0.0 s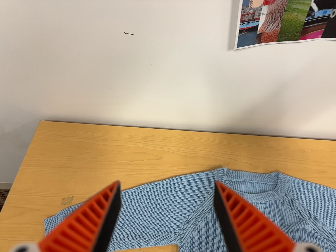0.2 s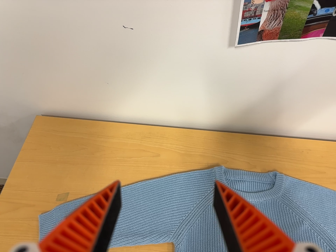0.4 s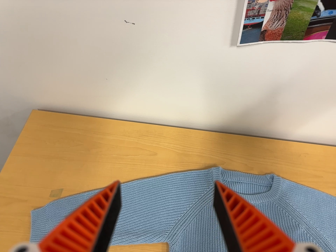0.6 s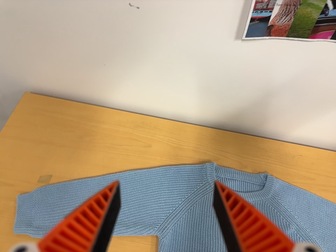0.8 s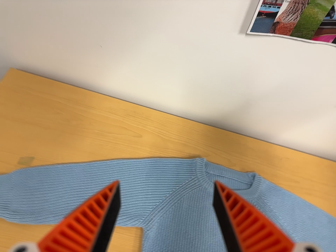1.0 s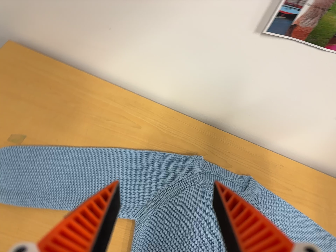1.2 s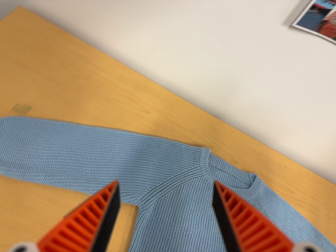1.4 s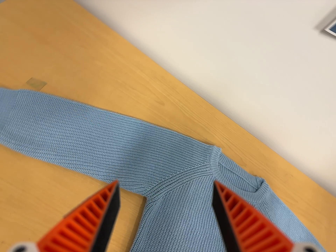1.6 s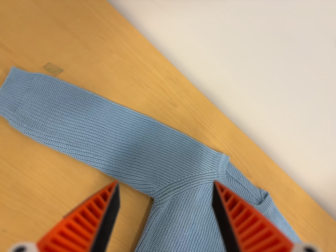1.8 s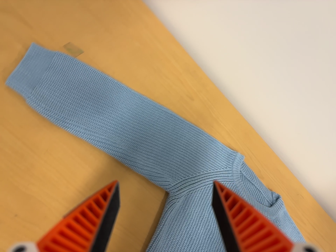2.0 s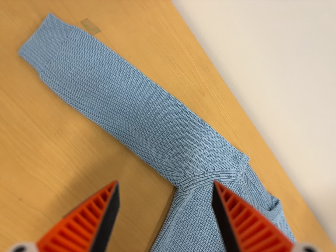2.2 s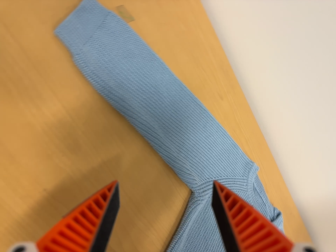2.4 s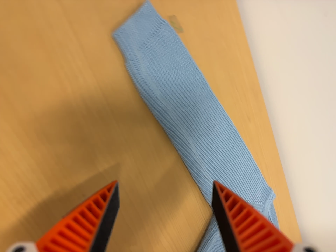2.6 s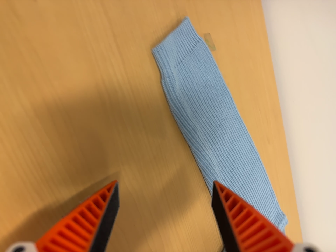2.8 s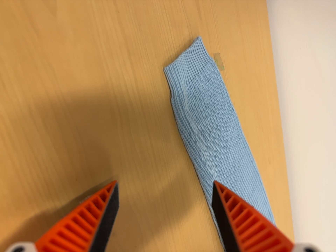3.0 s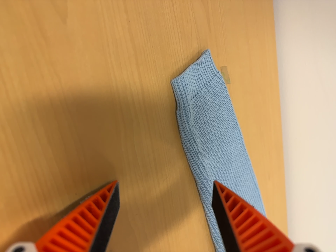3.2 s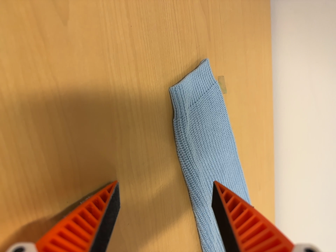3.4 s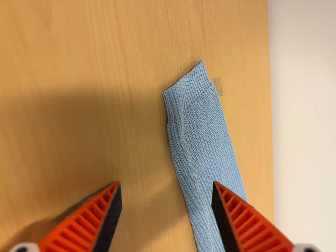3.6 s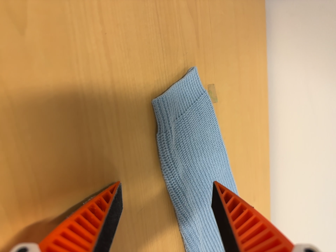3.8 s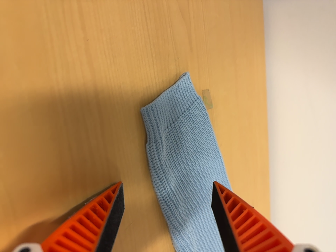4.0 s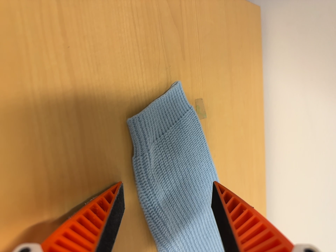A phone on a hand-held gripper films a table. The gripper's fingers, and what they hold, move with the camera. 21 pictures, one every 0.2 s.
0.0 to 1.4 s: The camera pans to its right by about 15 degrees. It travels to its left, toward the bottom of its view and forward, about 22 cm. It rolls about its line of sight by about 30 degrees, and the scene rotates clockwise.
1.4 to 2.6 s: The camera travels to its left, about 30 cm, so close, fixed things drift to the right. It rolls about its line of sight by about 35 degrees, and the scene rotates clockwise.
2.6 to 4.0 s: The camera travels forward and toward the top of its view, about 8 cm, so what stands in front looms larger. It rolls about its line of sight by about 10 degrees, and the scene rotates clockwise.
The film runs forward here.
